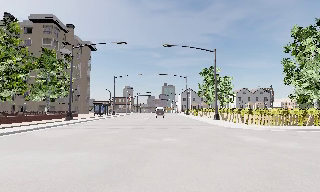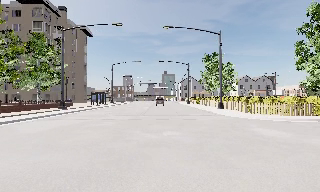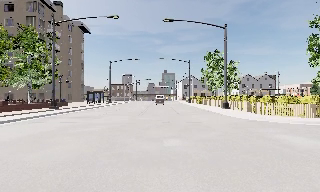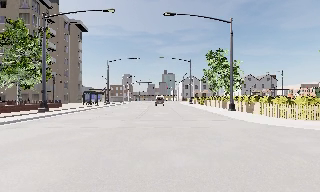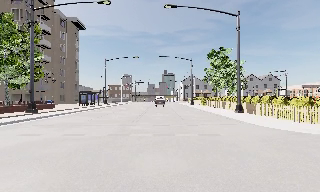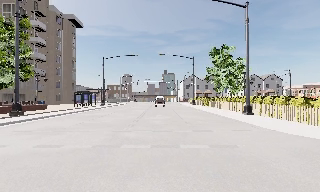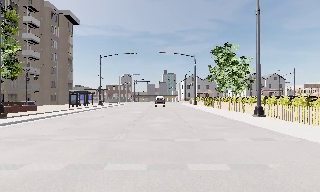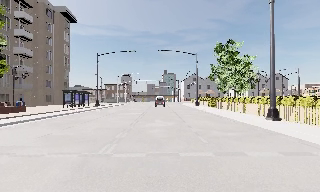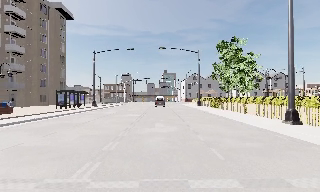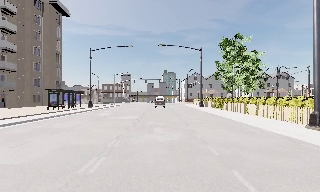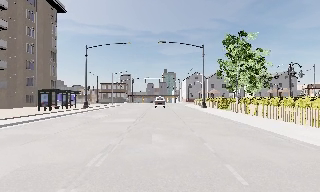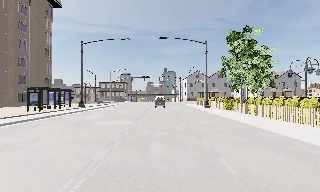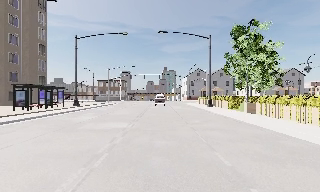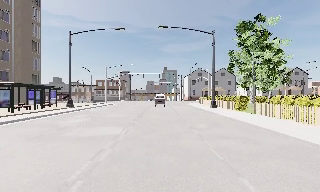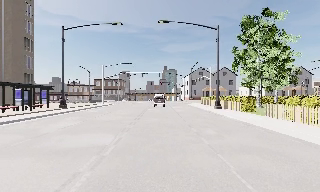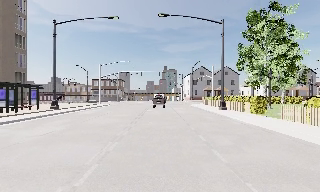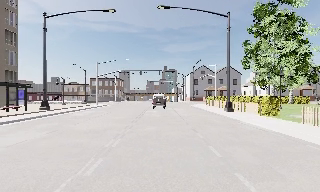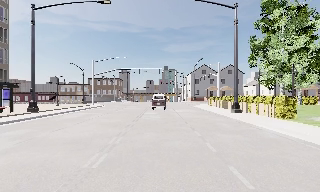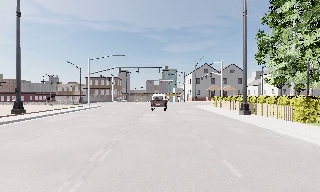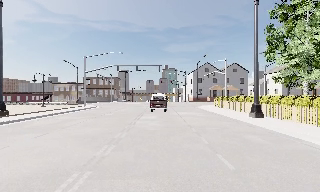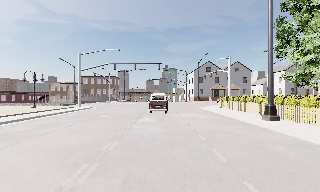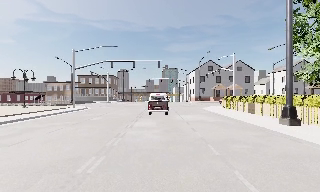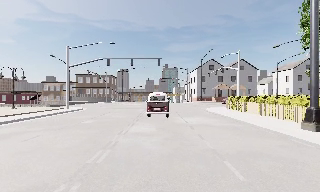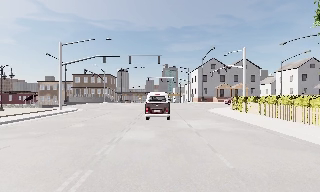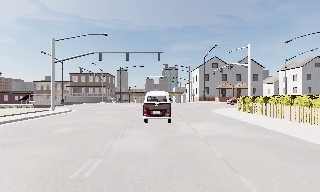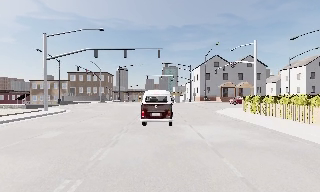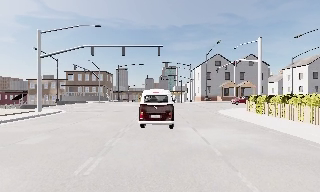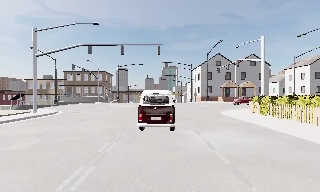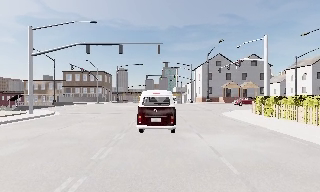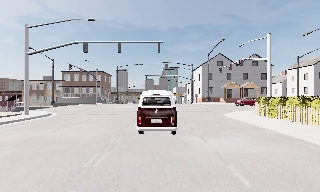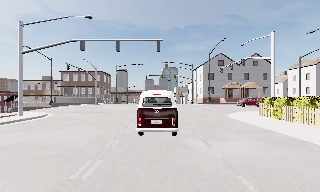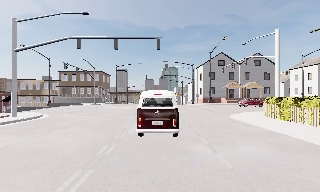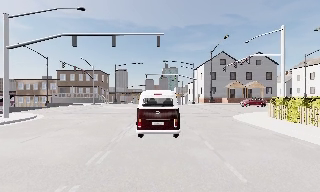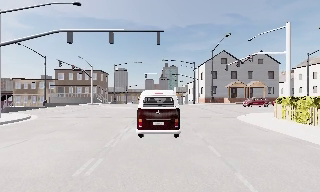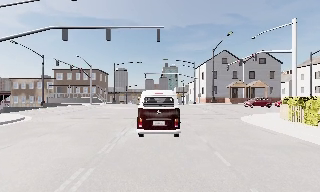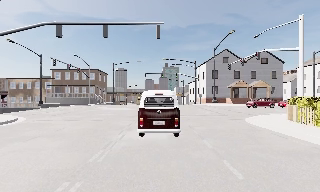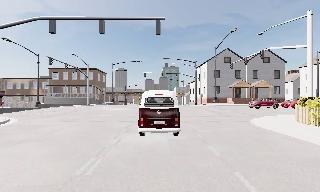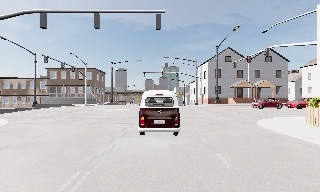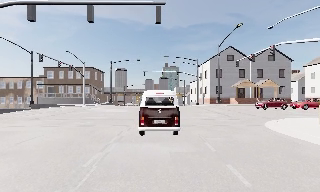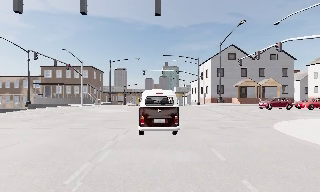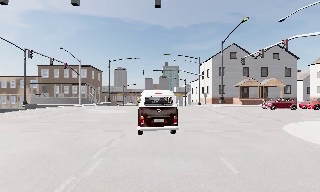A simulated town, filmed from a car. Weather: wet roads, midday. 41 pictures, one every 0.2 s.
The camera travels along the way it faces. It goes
forward.
0.0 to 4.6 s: The camera travels forward, about 35 m, so what stands in front looms larger.
4.6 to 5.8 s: The camera travels forward, about 5 m, so what stands in front looms larger. It loses speed.
5.8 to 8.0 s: The camera travels forward, about 7 m, so what stands in front looms larger.
The film runs forward here.
